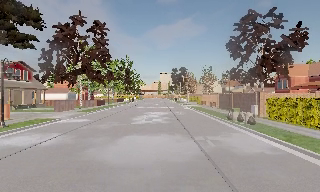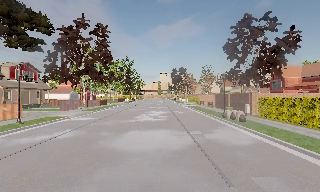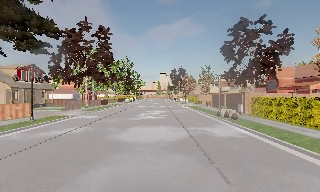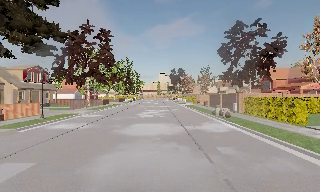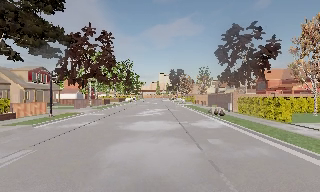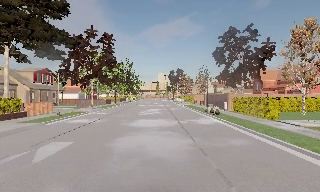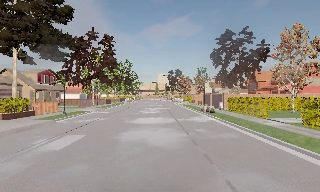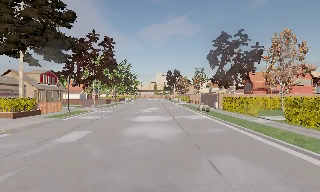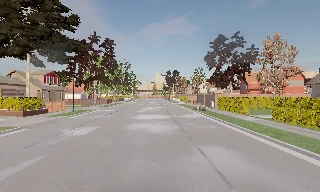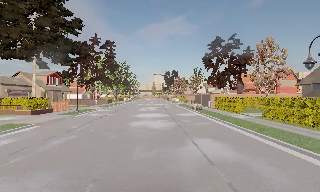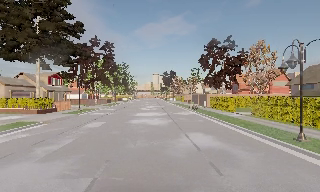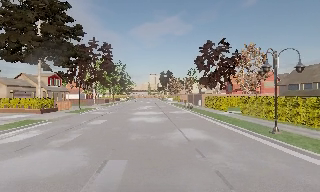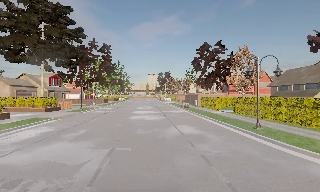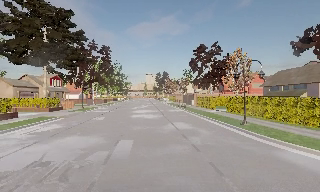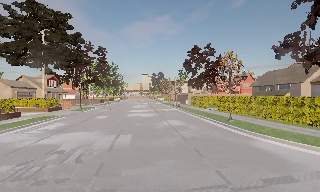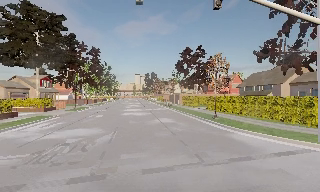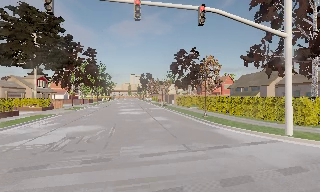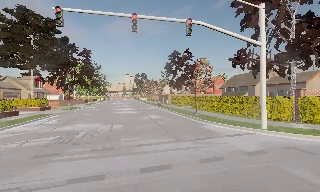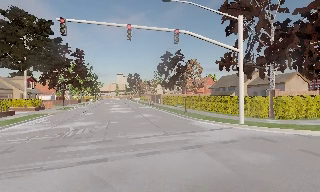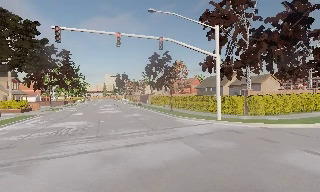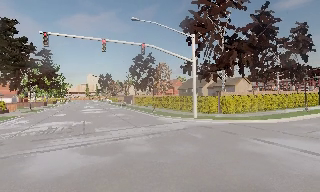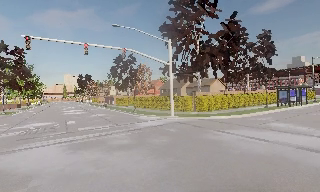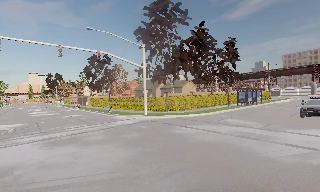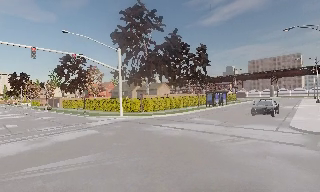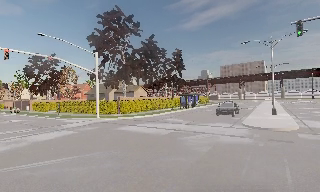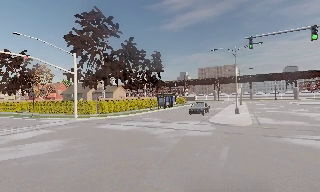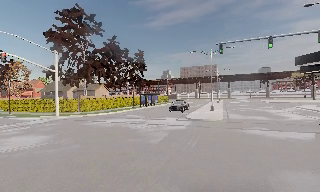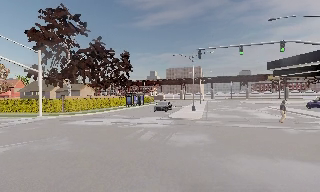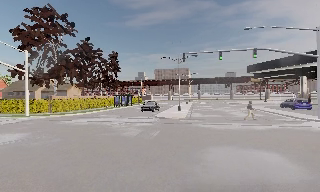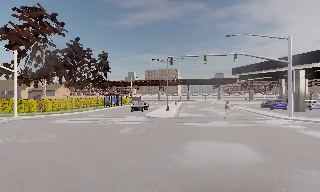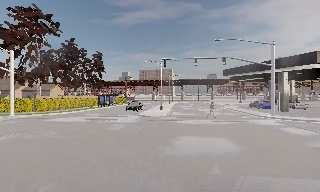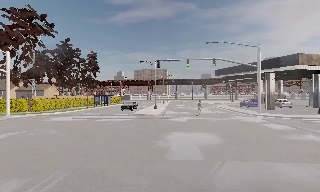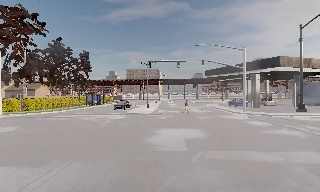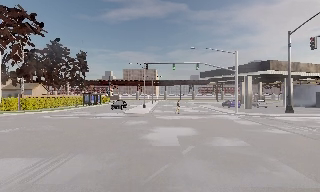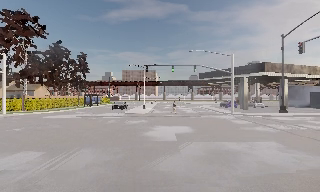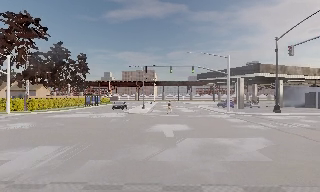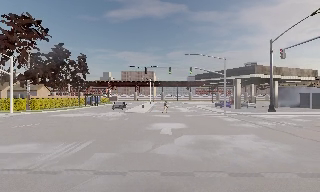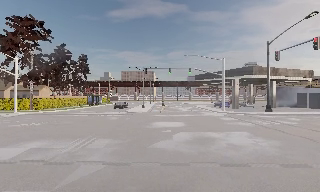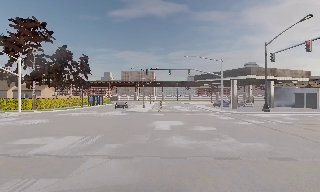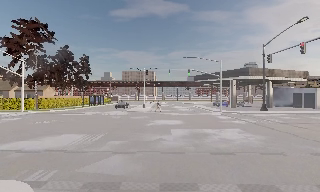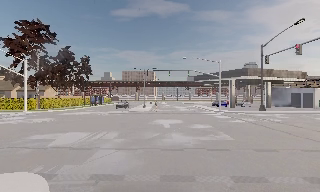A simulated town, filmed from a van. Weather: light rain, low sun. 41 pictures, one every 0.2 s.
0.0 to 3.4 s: The scene slides to the left, as the camera pans about 15 degrees to its right. It travels backward, about 20 m, so what stands in front gets smaller.
3.4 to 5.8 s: The camera swings to its right by about 70 degrees, and the scene slides to the left. It travels backward, about 15 m.
5.8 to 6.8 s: The camera travels backward, about 4.5 m, so what stands in front gets smaller.
6.8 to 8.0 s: The camera travels backward, about 4 m, so what stands in front gets smaller. It loses speed.
The film runs backward here.
